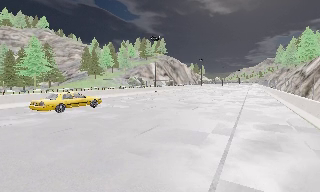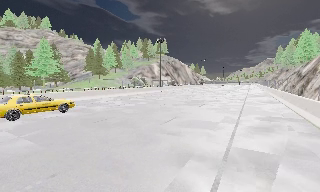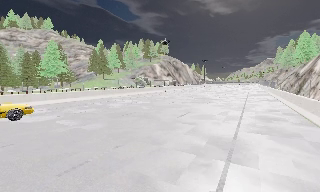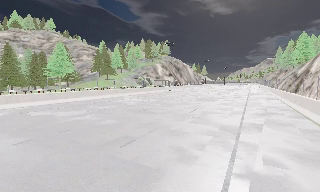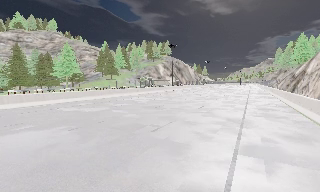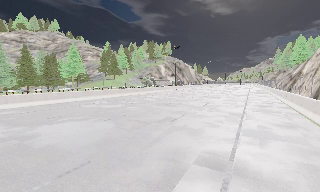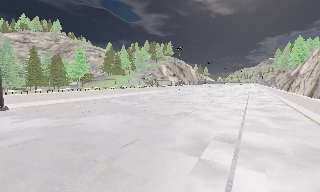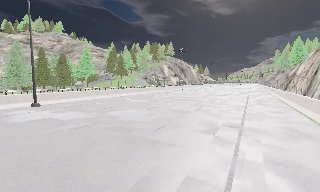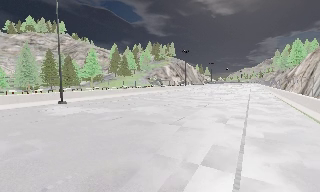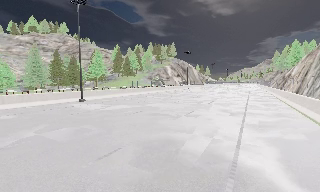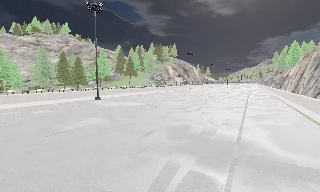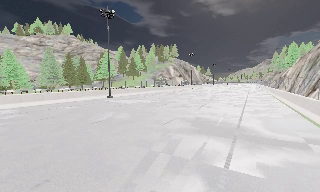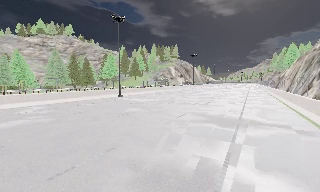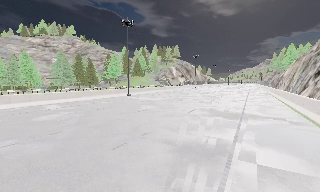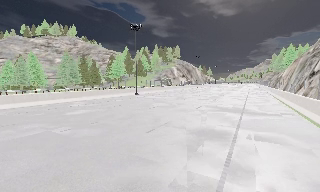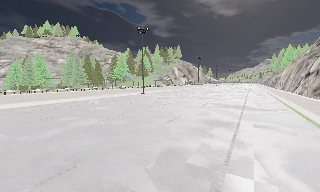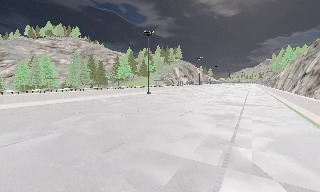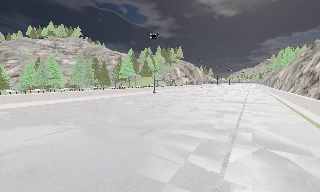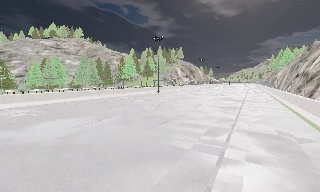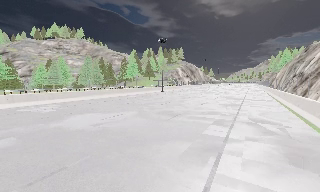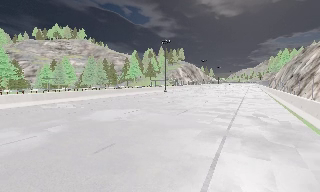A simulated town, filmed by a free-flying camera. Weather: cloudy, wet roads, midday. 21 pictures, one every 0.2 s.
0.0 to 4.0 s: The camera travels backward and to its left, about 40 m, so what stands in front gets smaller.
The film runs backward here.
